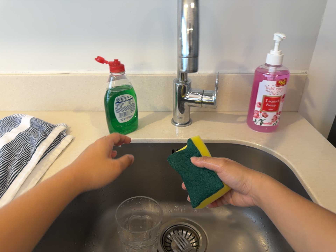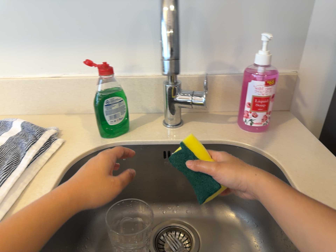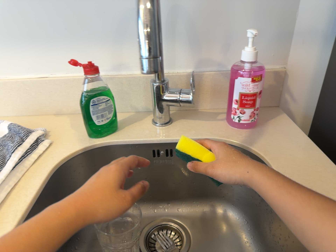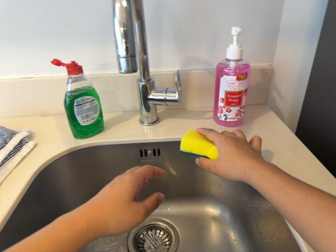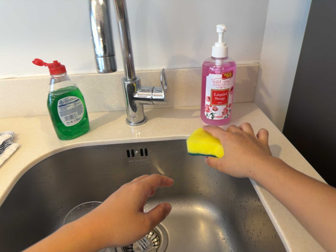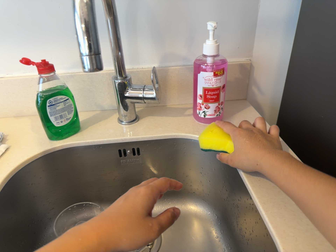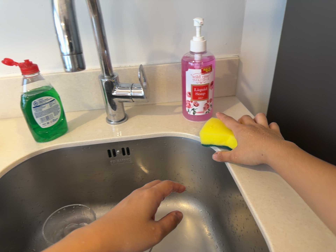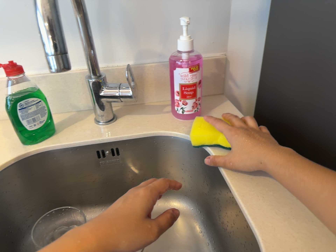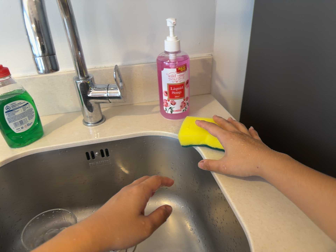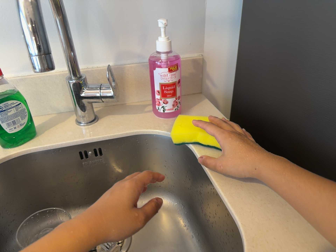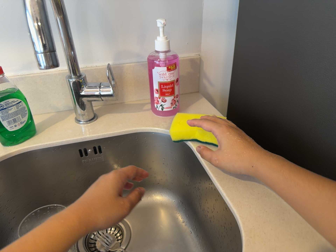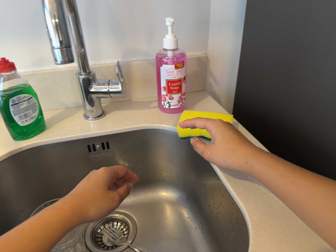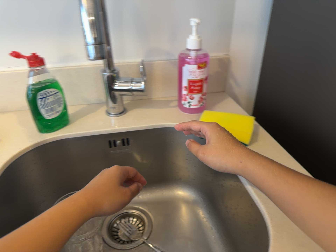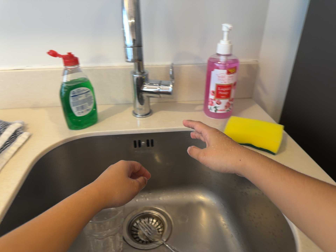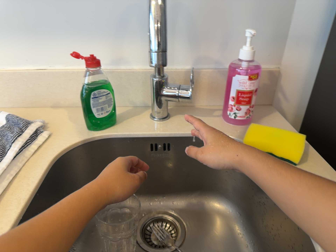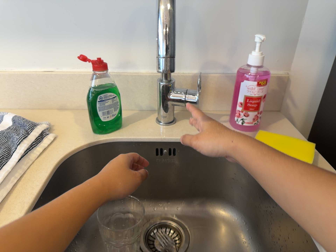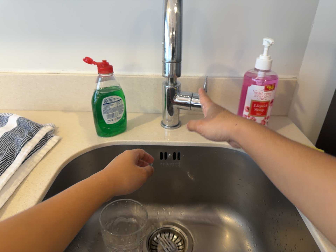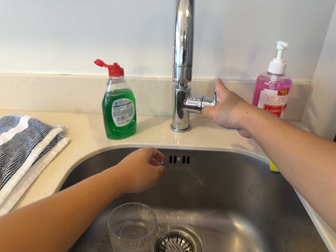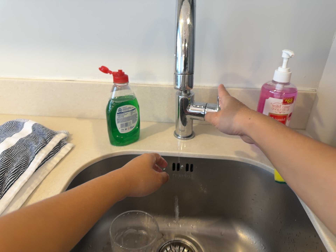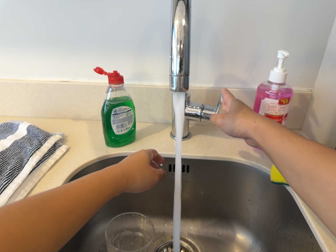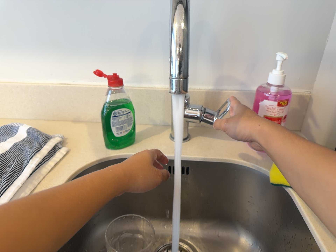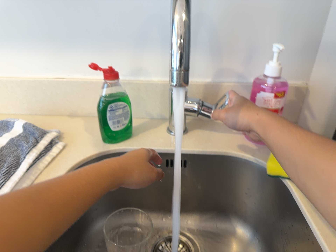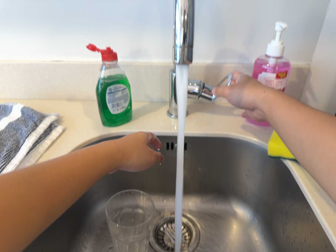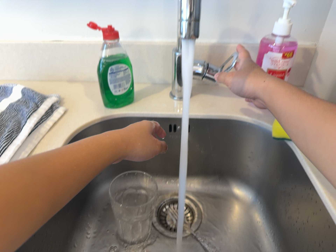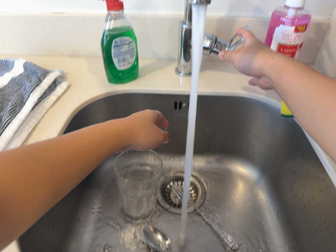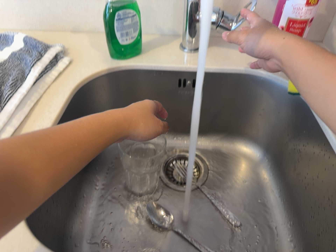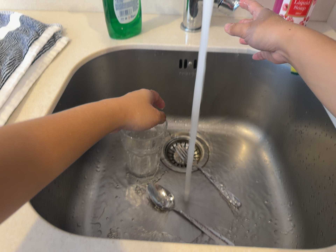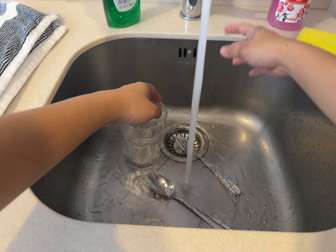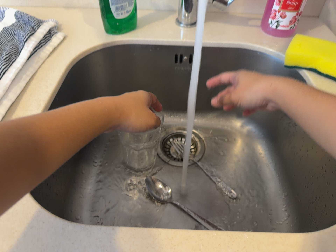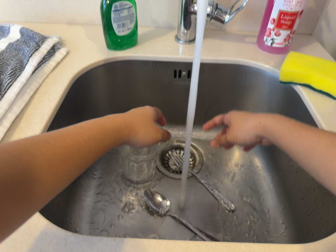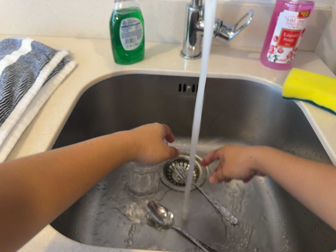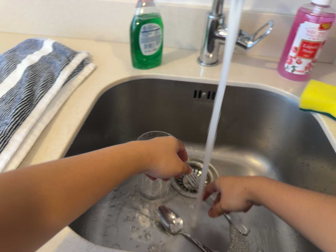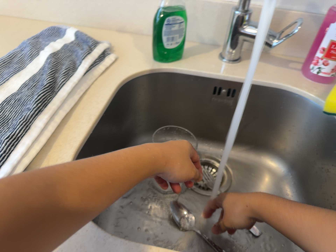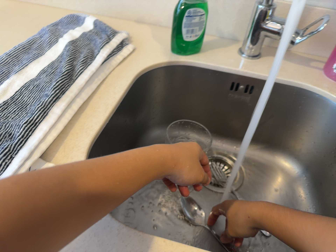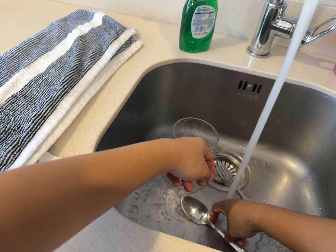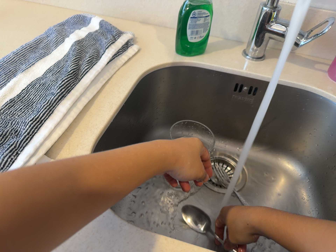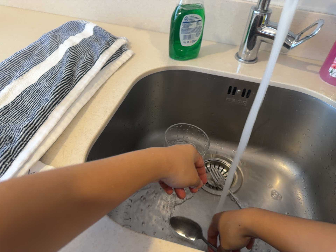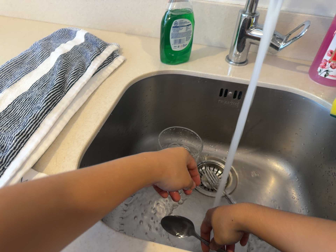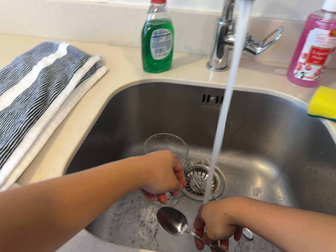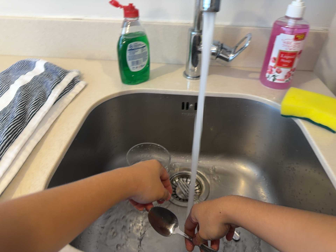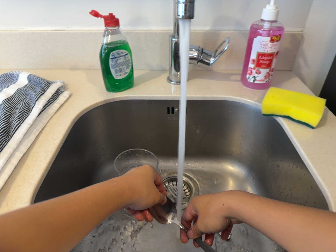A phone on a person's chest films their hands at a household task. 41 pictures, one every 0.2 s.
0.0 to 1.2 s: The camera travels to its right, about 9 cm, so close, fixed things drift to the left.
1.2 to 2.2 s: The camera shifts only a little, or ends up much as it began.
2.2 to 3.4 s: The camera swings to its left by about 15 degrees, and the scene slides to the right. It rolls about its line of sight by about 10 degrees, and the scene rotates clockwise.
3.4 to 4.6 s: The camera shifts only a little, or ends up much as it began.
4.6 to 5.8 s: The camera's aim tips toward the bottom of its view by about 10 degrees, and the scene shifts upward.
5.8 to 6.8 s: The camera rolls about its line of sight by about 10 degrees, and the scene rotates clockwise.
6.8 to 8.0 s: The camera travels to its right, about 6 cm, so close, fixed things drift to the left. It rolls about its line of sight by about 15 degrees, and the scene rotates counterclockwise.
The film runs backward here.
